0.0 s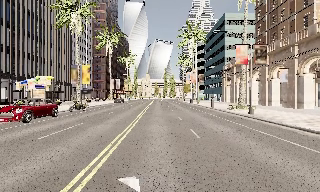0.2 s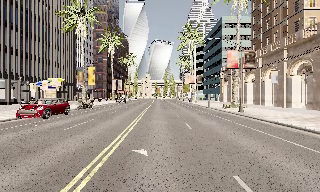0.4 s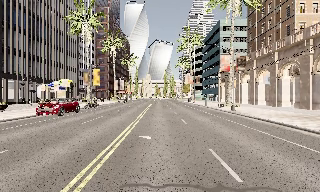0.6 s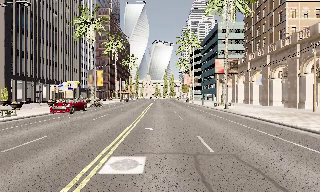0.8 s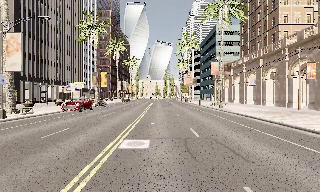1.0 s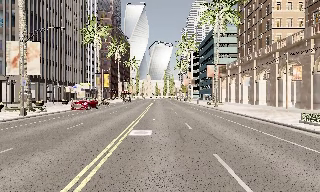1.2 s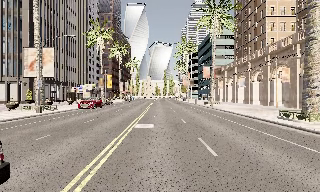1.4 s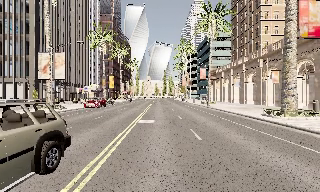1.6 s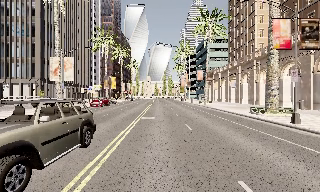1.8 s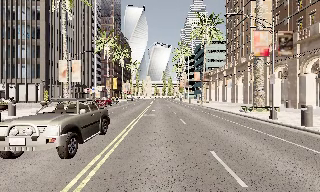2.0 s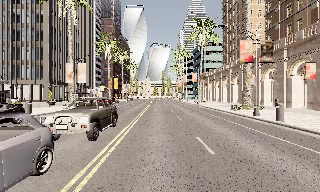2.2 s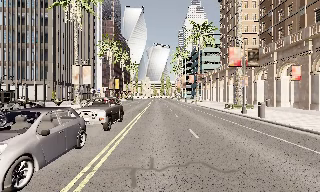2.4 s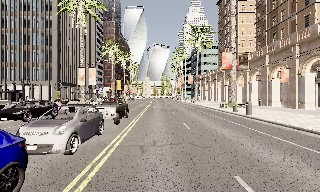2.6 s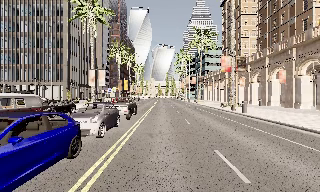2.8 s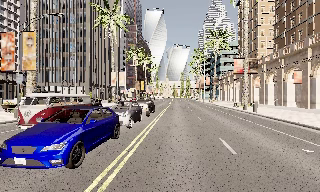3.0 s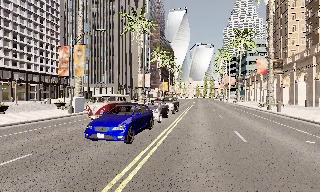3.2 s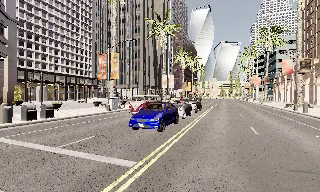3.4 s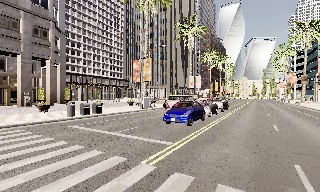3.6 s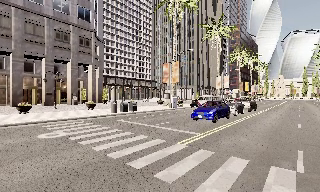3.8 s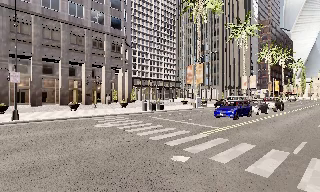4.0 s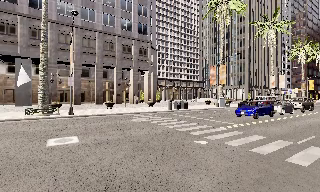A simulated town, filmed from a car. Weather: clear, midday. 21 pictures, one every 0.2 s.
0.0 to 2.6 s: The camera travels backward, about 25 m, so what stands in front gets smaller.
2.6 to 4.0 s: The camera pans to its left, which is counterclockwise from overhead, by about 55 degrees. It travels backward, about 13 m.
The film runs backward here.
